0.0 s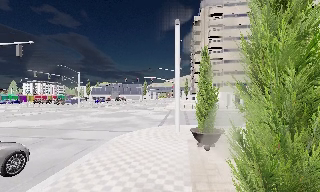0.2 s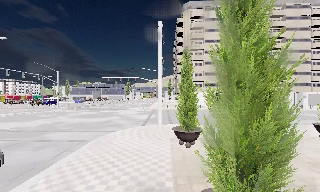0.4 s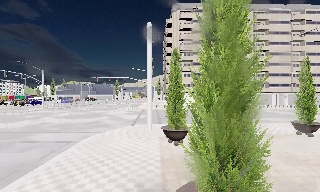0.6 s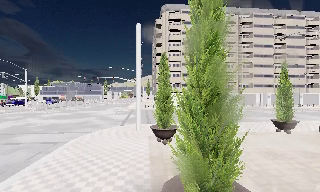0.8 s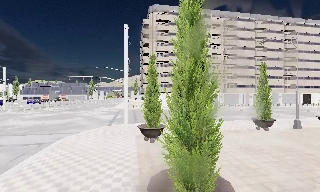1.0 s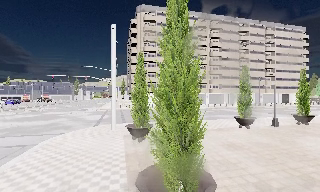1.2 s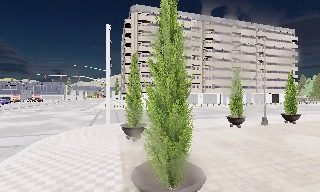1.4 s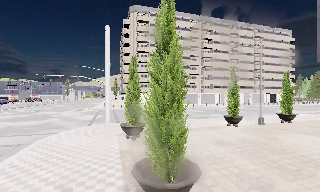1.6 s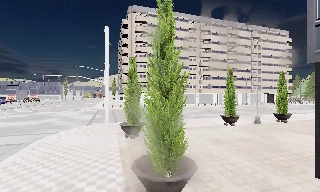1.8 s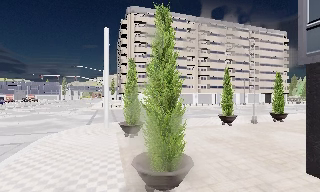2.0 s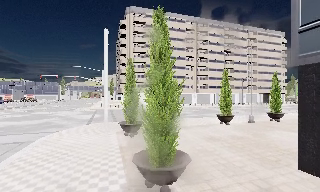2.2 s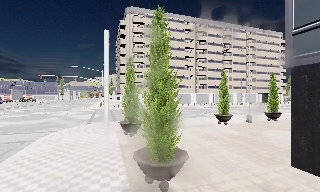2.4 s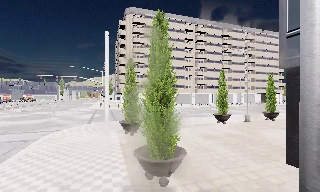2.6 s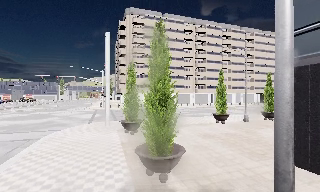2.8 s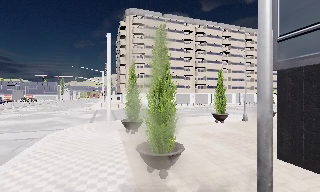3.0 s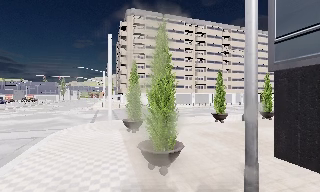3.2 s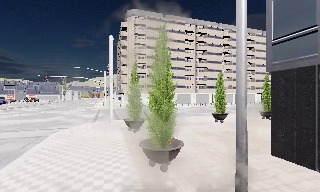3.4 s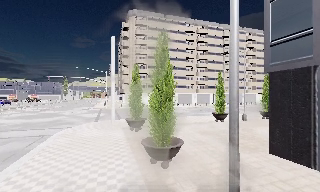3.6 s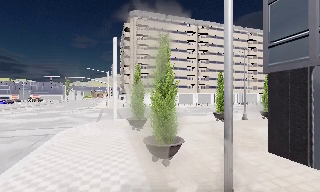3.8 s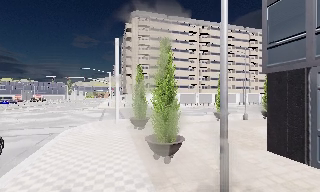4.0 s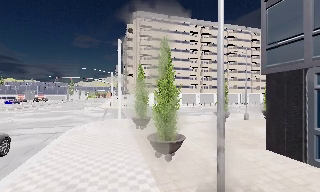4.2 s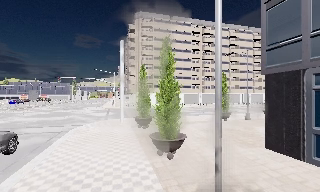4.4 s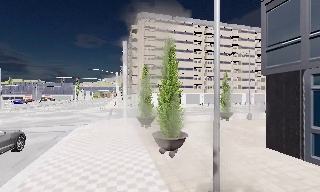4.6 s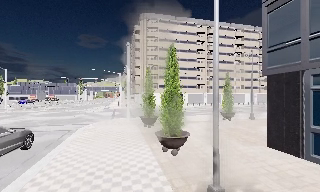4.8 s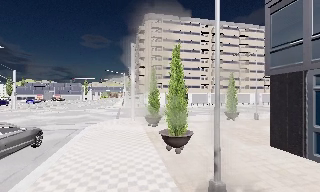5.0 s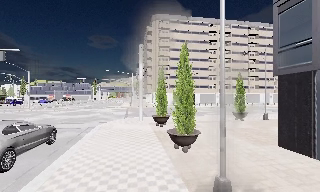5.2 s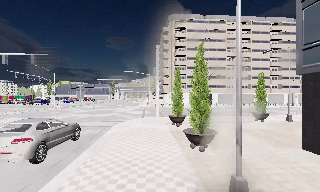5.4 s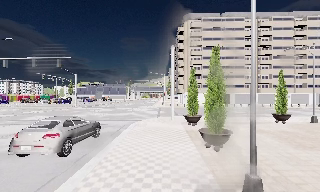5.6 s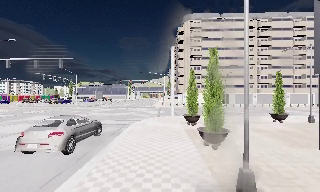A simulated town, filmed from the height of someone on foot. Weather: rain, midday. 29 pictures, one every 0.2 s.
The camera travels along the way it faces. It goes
backward.
0.0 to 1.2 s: The scene slides to the left, as the camera pans about 25 degrees to its right. It travels backward, about 1.5 m, so what stands in front gets smaller.
1.2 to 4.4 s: The camera travels backward, about 3.5 m, so what stands in front gets smaller.
4.4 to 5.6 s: The camera pans to its left, which is counterclockwise from overhead, by about 15 degrees. It travels backward, about 1.5 m, so what stands in front gets smaller.
The film runs backward here.
